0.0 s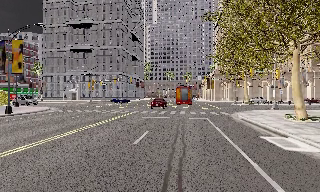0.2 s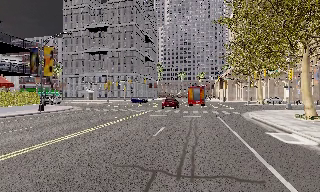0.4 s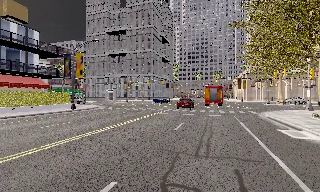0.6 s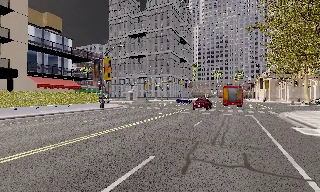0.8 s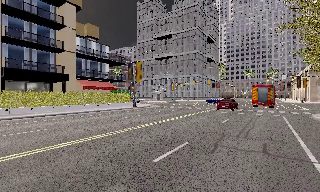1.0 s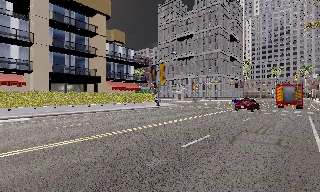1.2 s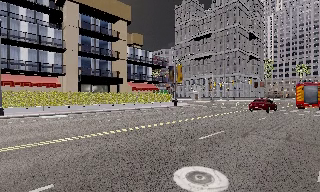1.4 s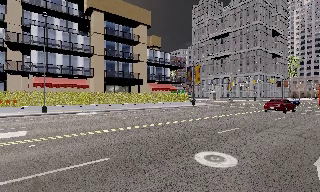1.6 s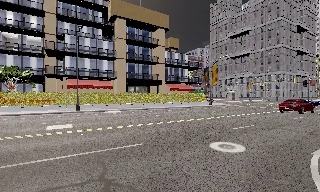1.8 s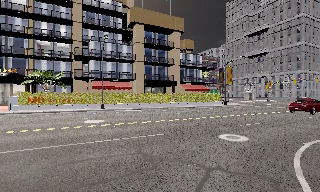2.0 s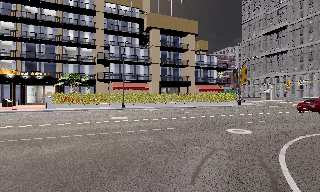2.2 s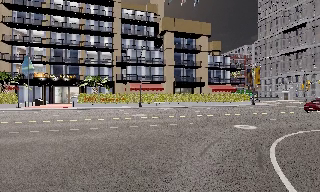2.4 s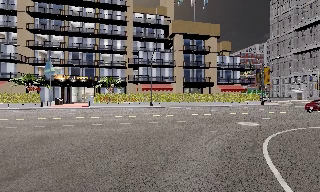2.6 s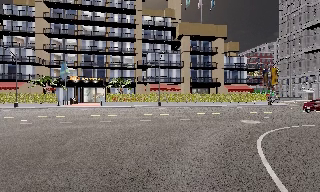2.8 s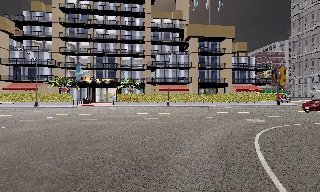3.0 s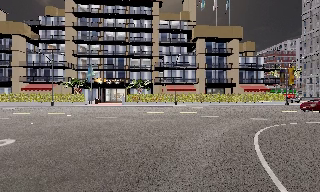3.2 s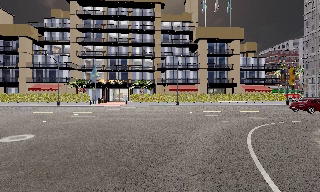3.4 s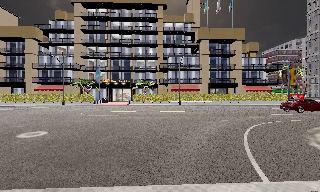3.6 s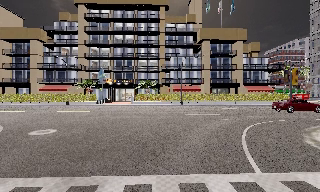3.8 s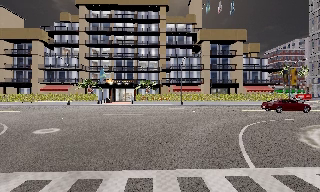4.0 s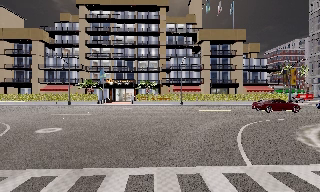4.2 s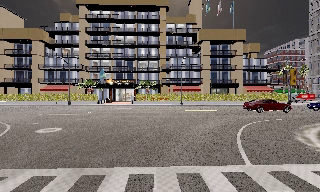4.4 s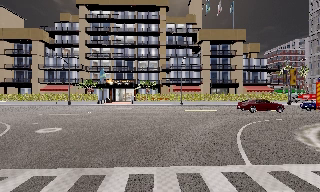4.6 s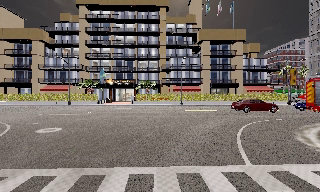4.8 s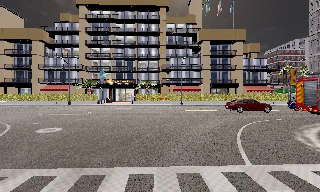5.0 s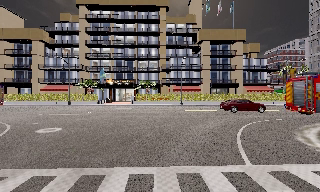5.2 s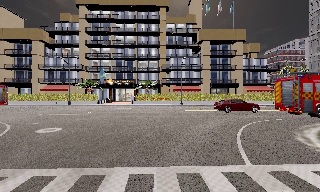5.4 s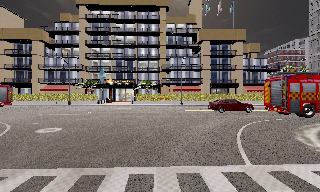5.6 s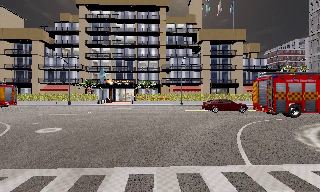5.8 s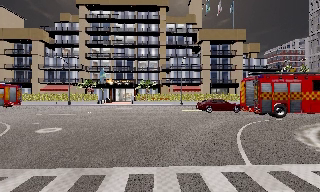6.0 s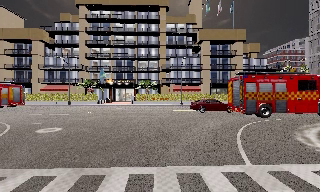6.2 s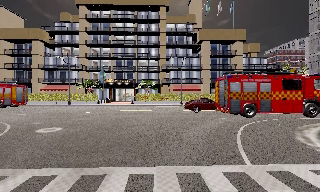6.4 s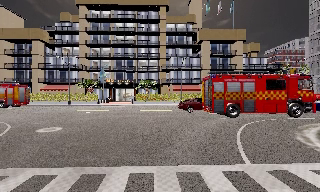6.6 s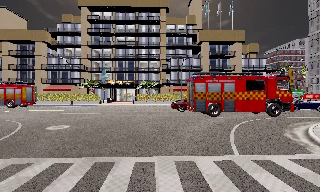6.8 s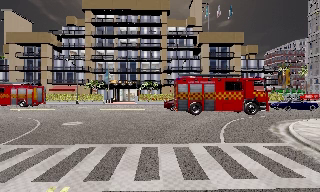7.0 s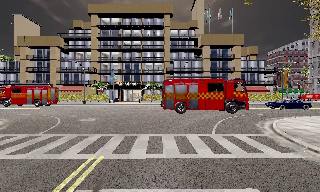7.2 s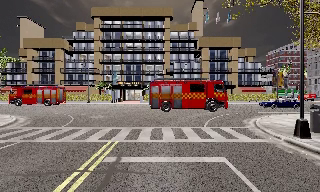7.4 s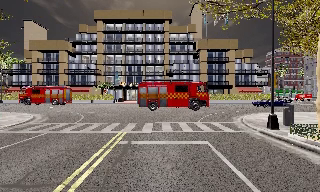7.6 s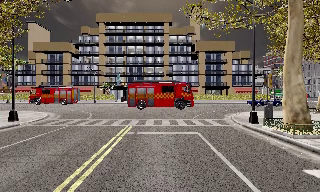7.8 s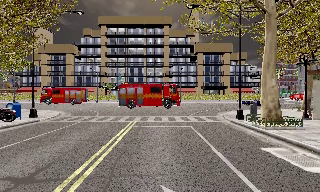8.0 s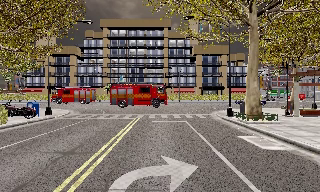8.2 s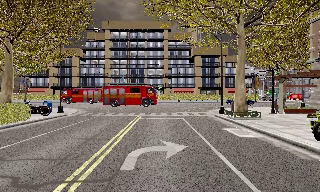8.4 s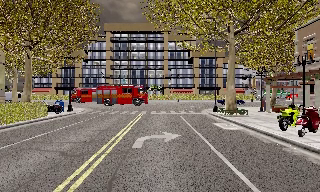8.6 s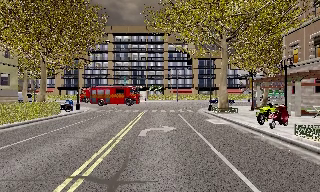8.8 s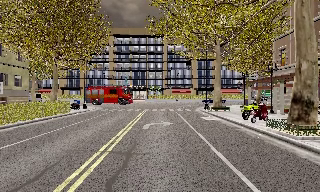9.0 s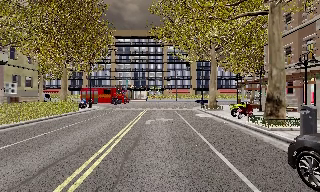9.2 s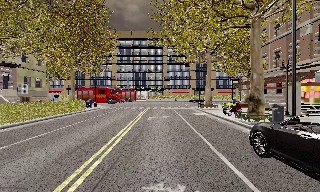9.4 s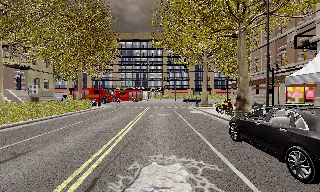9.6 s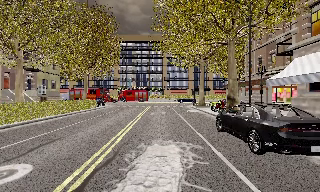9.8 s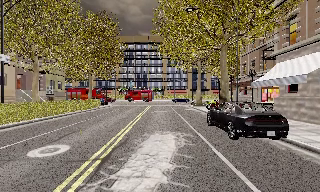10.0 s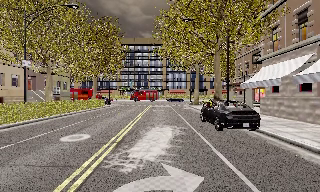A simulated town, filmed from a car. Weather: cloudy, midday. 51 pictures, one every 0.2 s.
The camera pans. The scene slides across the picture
to the right.
The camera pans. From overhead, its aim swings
counterclockwise.
0.0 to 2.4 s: The camera swings to its left by about 70 degrees, and the scene slides to the right. It travels backward, about 16 m.
2.4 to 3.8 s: The camera pans to its left, which is counterclockwise from overhead, by about 10 degrees. It travels backward, about 5 m, so what stands in front gets smaller. It loses speed.
3.8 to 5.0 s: The camera shifts only a little, or ends up much as it began.
5.0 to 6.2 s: The camera keeps its place and its aim.
6.2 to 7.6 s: The camera travels backward, about 8 m, so what stands in front gets smaller. It gains speed.
7.6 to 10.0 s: The camera travels backward, about 19 m, so what stands in front gets smaller.
The film runs backward here.
